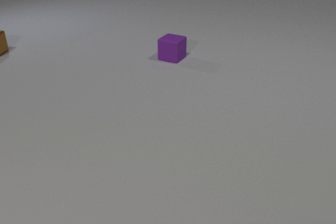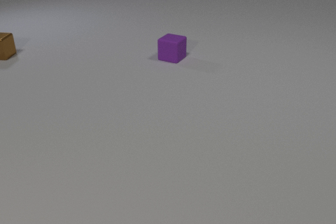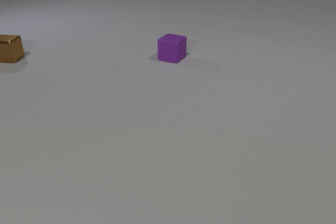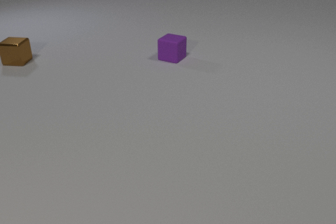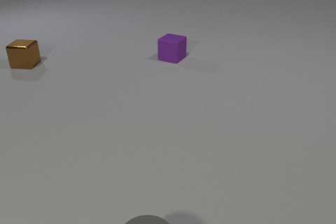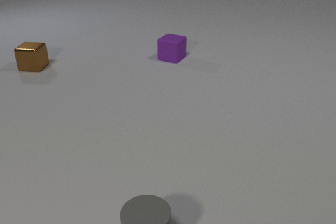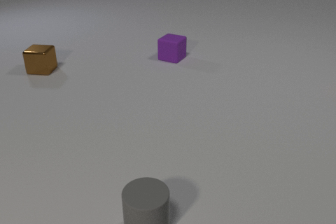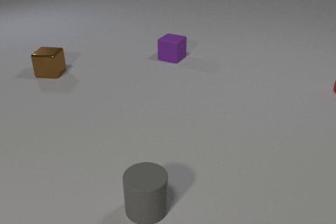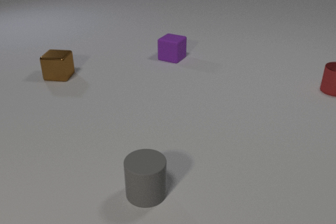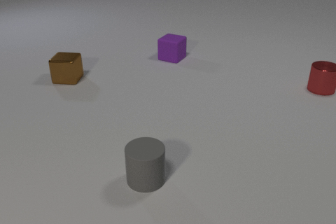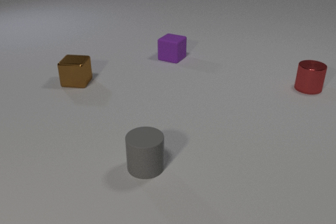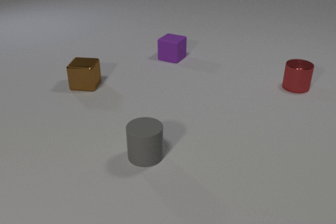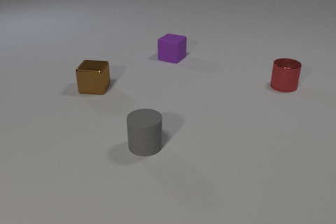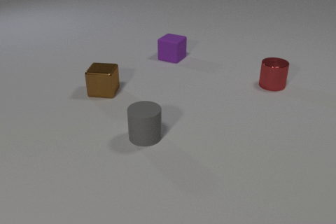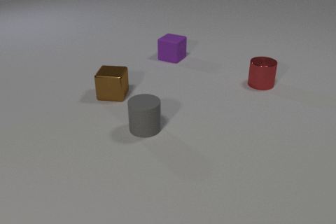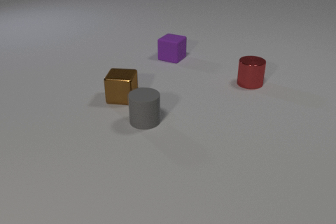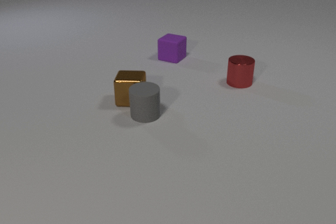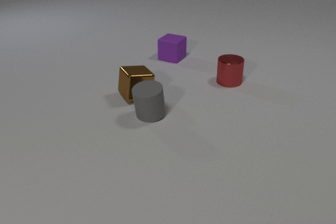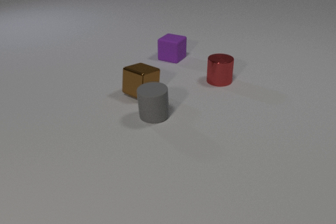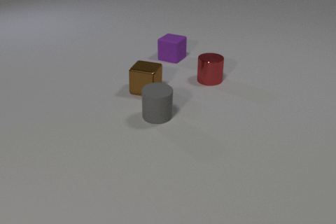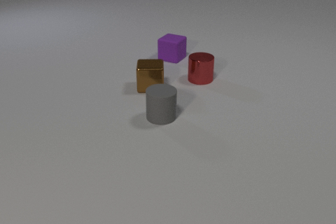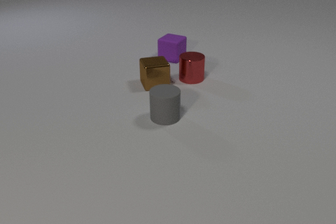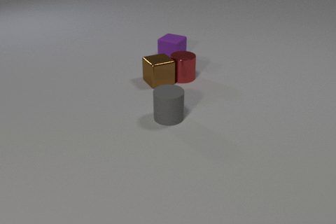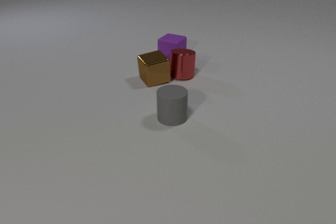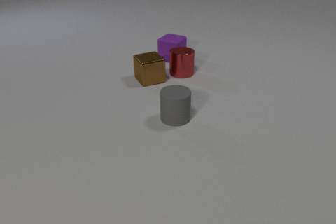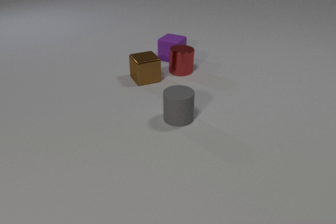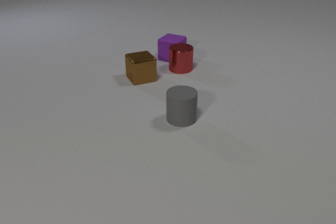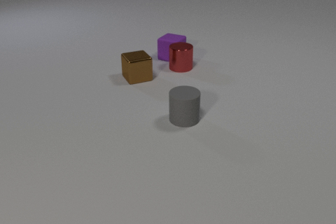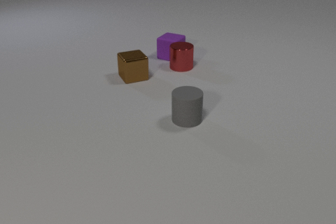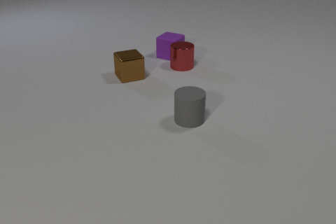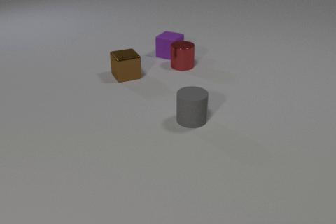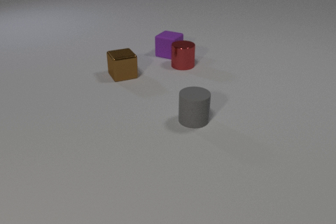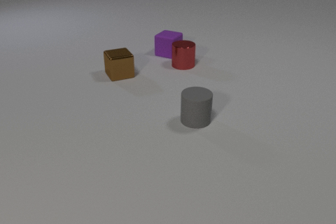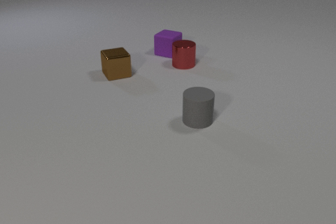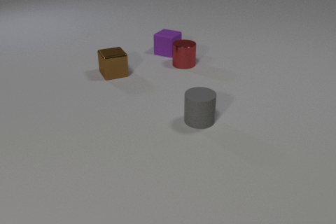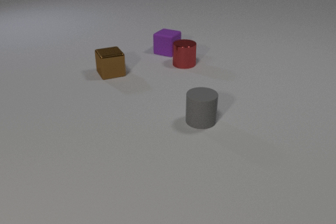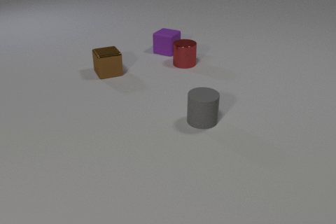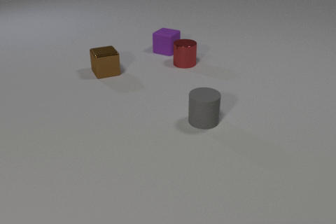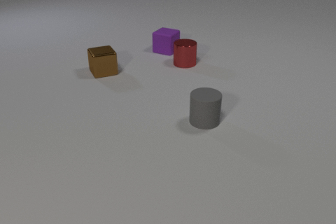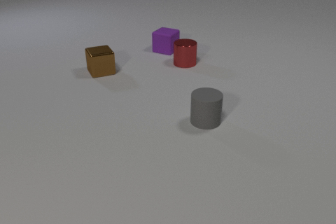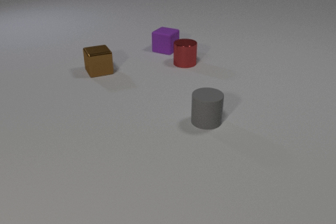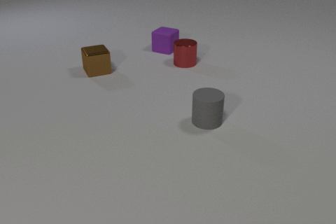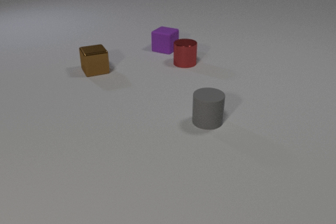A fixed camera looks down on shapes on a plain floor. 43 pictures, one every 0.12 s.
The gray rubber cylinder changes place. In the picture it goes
away from the camera.
The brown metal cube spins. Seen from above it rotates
counterclockwise.
0.00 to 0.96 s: The gray rubber cylinder comes in at the bottom edge, slides away from the camera. The brown metal cube slides toward the camera and to the right. The red metal cylinder comes in at the right edge, slides to the left.
0.96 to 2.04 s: The gray rubber cylinder slides away from the camera. The brown metal cube slides to the right and toward the camera, spins counterclockwise seen from above by about 30 degrees, its near face sliding to the right. The red metal cylinder slides to the left. The gray rubber cylinder and the brown metal cube collide.
2.04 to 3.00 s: The gray rubber cylinder slides to the right. The brown metal cube slides away from the camera, spins so that its near face slides to the right, counterclockwise seen from above. The red metal cylinder slides to the left and away from the camera. The brown metal cube and the red metal cylinder collide.
3.00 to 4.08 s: The gray rubber cylinder slides to the right. The brown metal cube slides to the left and away from the camera. The red metal cylinder slides away from the camera. The purple rubber cube slides away from the camera. The red metal cylinder and the purple rubber cube collide.
4.08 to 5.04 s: The gray rubber cylinder slides to the right. The brown metal cube slides to the left and away from the camera. The purple rubber cube slides away from the camera.
How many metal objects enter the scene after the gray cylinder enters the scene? 1.
What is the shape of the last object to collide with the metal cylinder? cube.
What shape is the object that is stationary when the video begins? cube.
